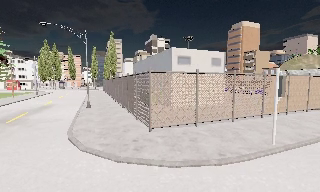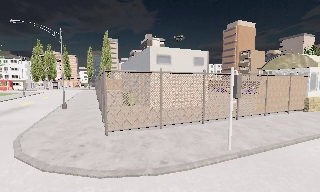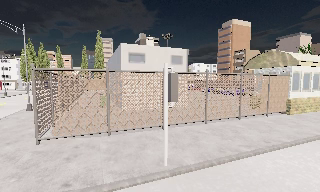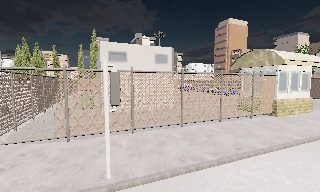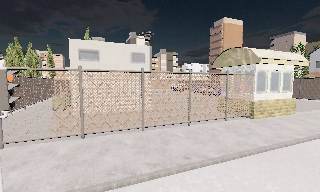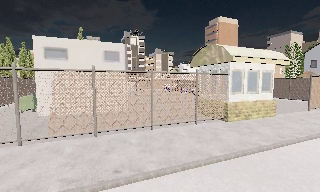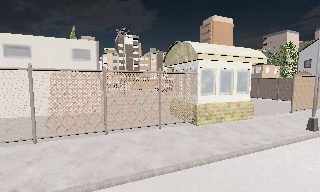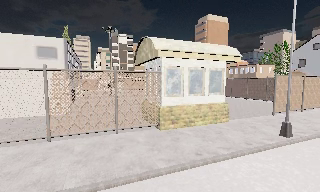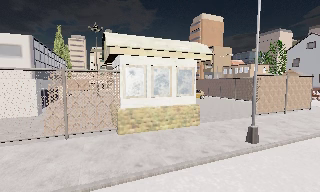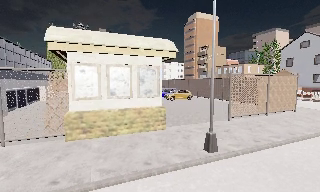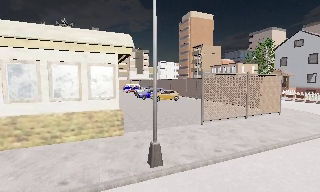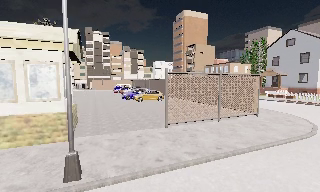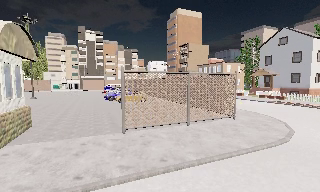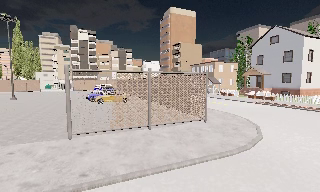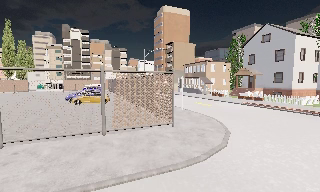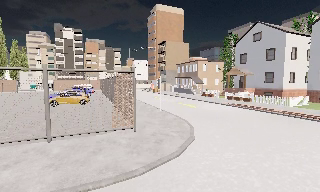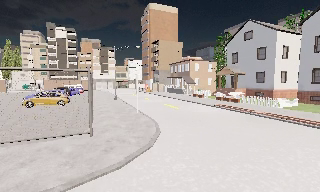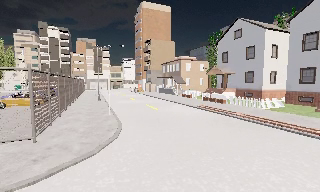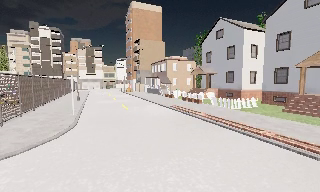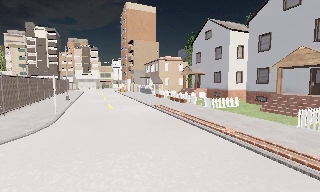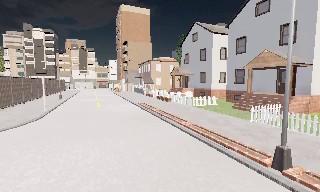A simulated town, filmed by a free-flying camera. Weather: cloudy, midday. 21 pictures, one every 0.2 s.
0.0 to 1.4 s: The camera travels to its right, about 16 m, so close, fixed things drift to the left.
1.4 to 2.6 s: The camera travels to its right and forward, about 14 m, so close, fixed things drift to the left.
2.6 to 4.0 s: The camera travels to its right, about 15 m, so close, fixed things drift to the left.
The film runs backward here.
